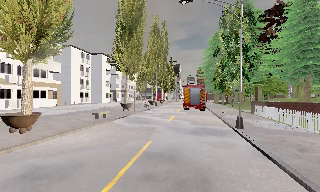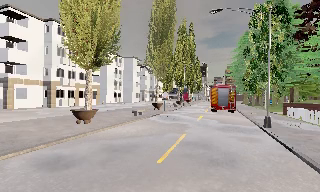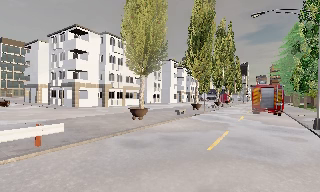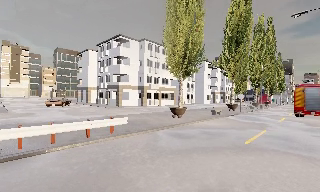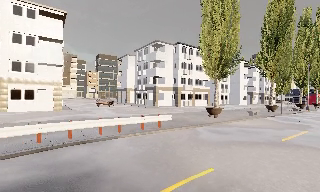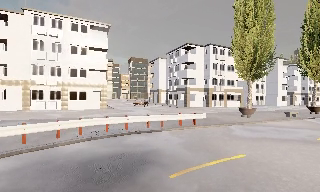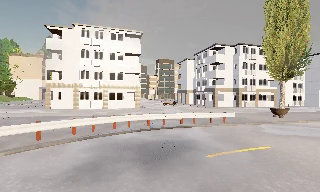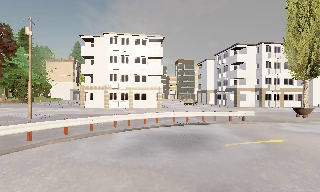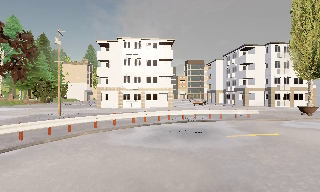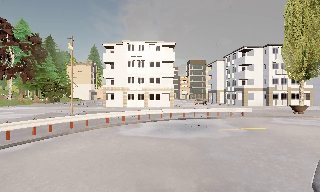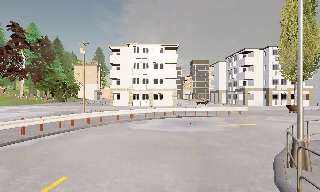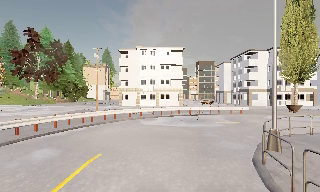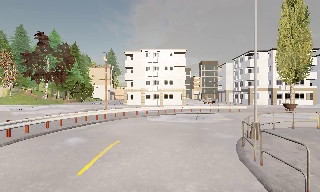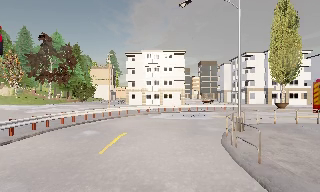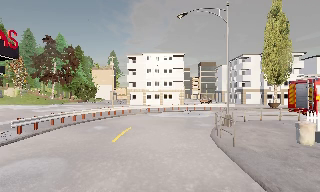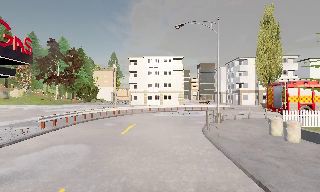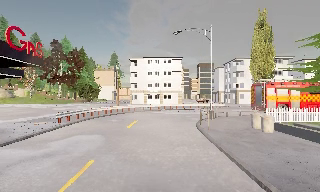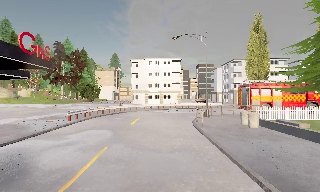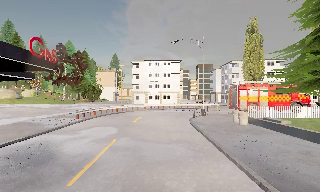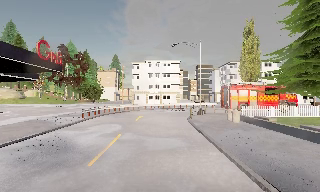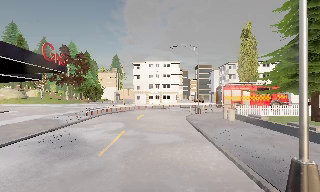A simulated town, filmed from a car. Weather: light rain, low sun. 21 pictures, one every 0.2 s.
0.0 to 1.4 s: The camera swings to its left by about 70 degrees, and the scene slides to the right. It travels backward, about 11 m.
1.4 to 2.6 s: The camera travels backward, about 9 m, so what stands in front gets smaller.
2.6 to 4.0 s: The camera travels backward, about 9 m, so what stands in front gets smaller. It loses speed.
The film runs backward here.
